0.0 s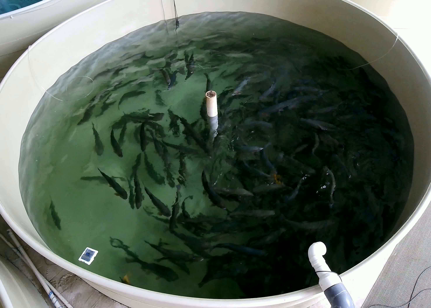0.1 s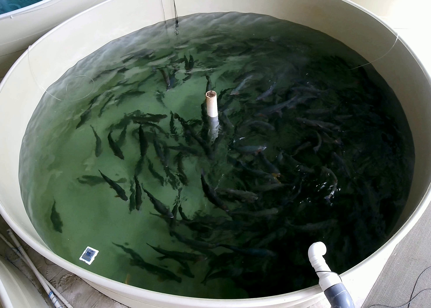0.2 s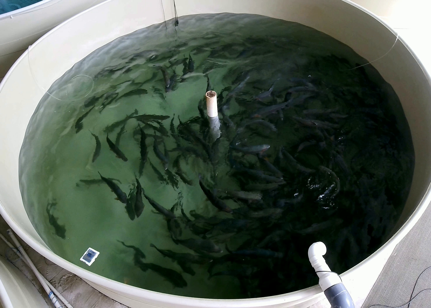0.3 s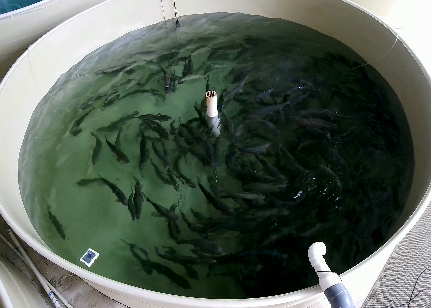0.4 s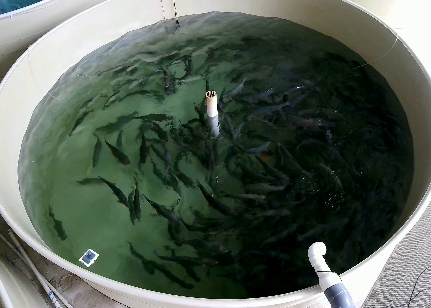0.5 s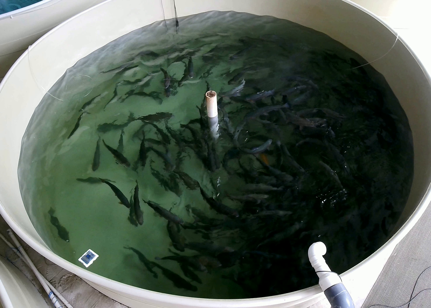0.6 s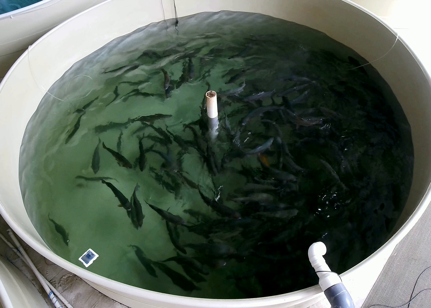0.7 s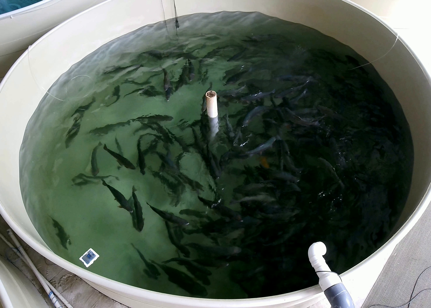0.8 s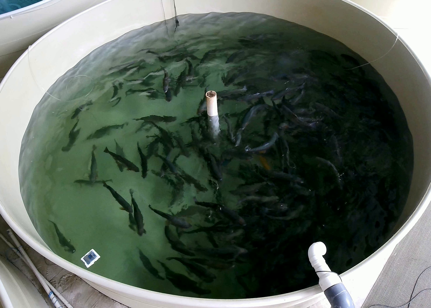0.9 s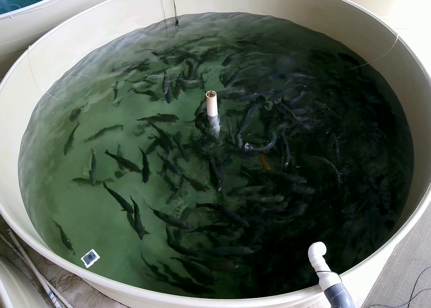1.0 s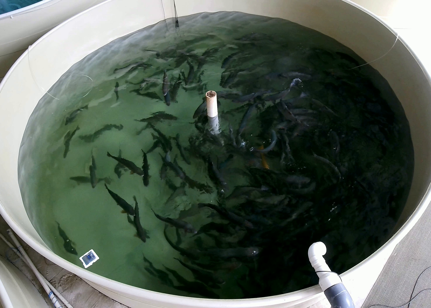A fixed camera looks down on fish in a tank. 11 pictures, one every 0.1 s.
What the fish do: Foraging.
